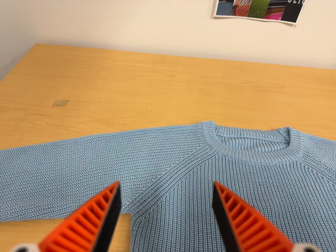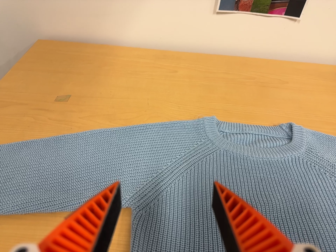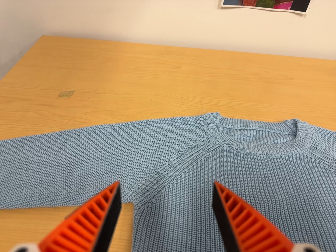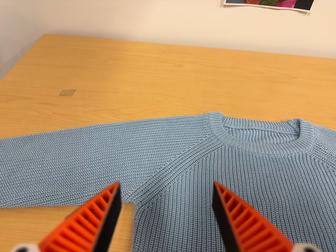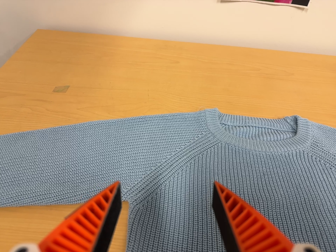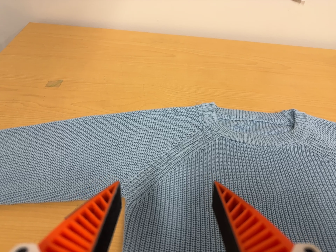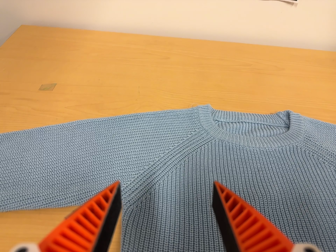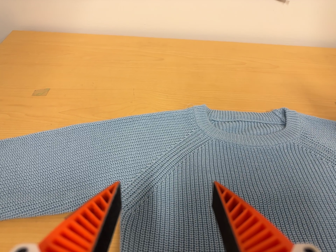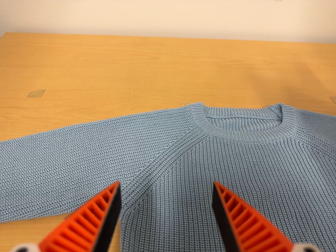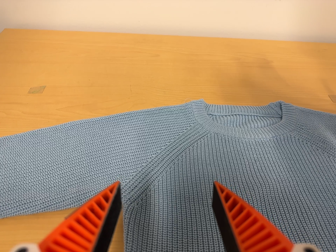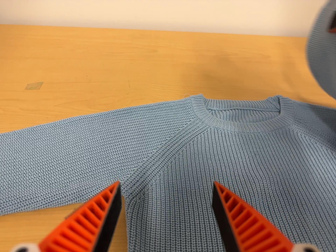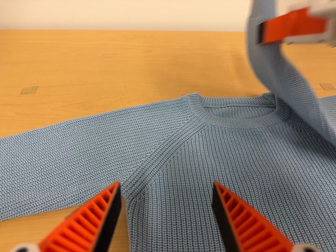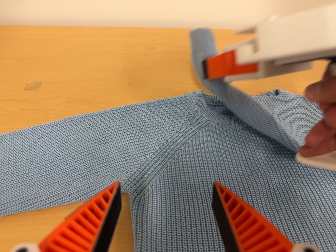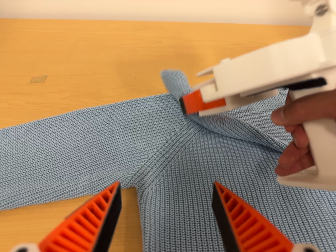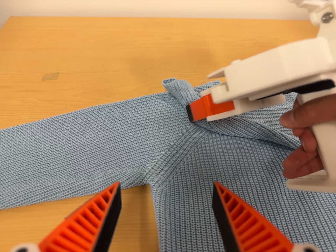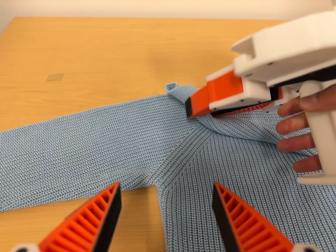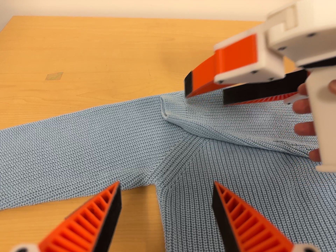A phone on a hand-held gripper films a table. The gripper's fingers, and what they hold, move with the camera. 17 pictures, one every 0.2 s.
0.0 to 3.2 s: The camera travels to its left, about 6 cm.
The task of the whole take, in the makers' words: right arm across.
The film runs forward here.
